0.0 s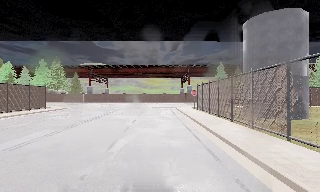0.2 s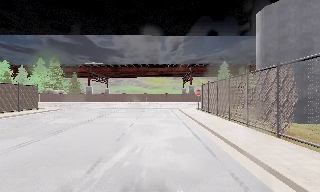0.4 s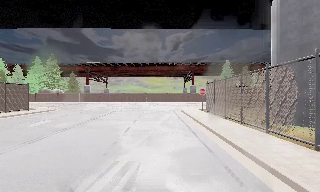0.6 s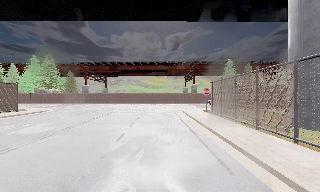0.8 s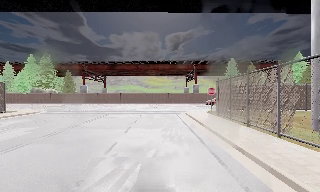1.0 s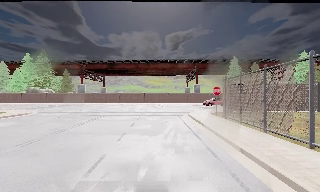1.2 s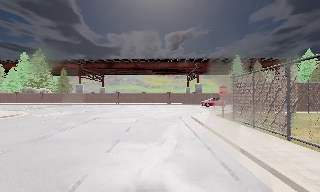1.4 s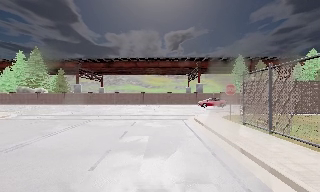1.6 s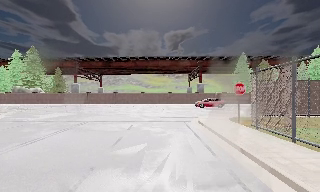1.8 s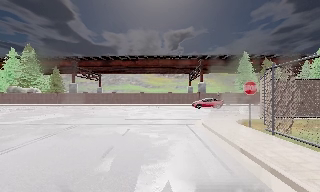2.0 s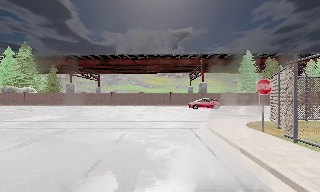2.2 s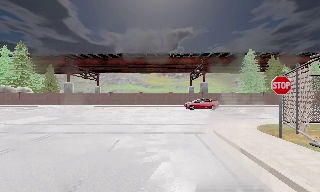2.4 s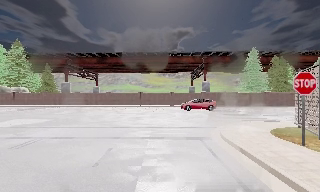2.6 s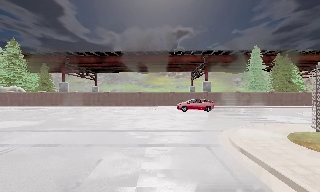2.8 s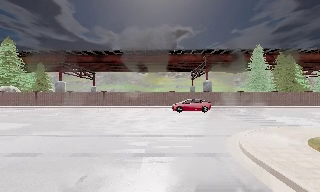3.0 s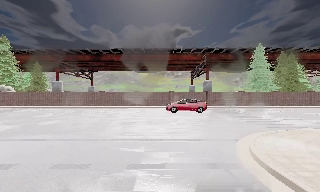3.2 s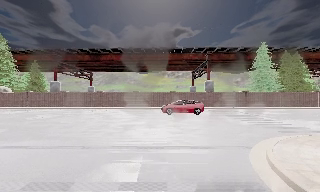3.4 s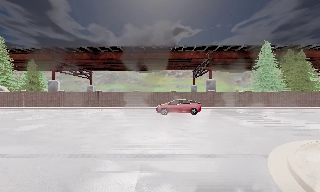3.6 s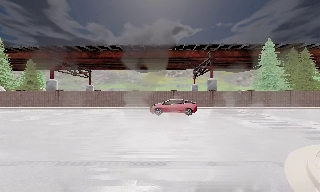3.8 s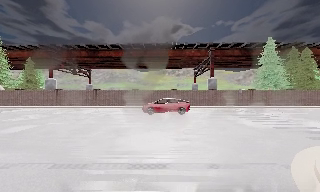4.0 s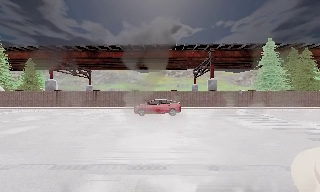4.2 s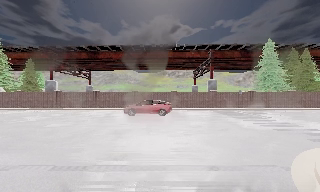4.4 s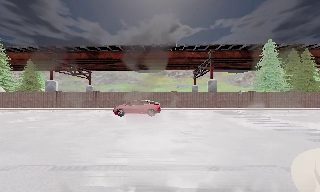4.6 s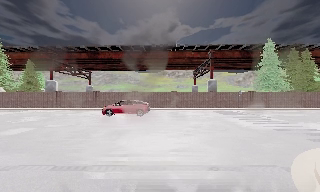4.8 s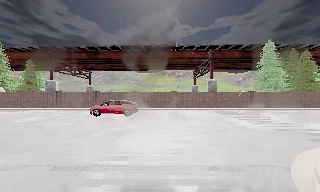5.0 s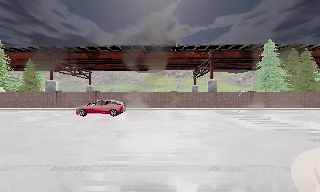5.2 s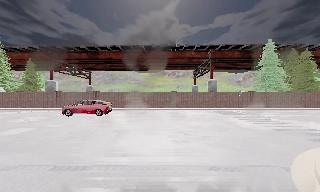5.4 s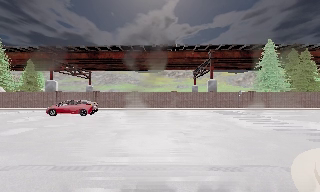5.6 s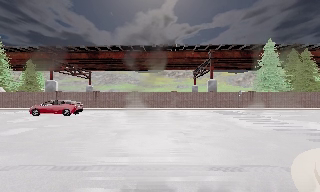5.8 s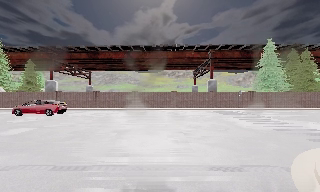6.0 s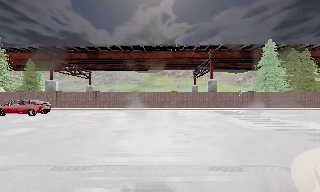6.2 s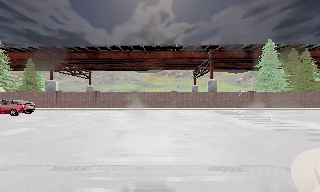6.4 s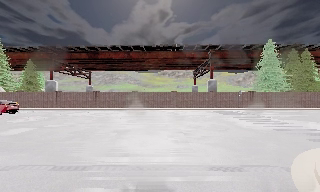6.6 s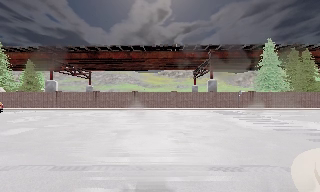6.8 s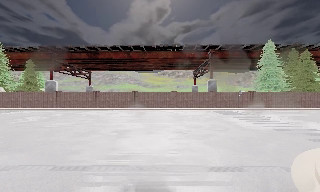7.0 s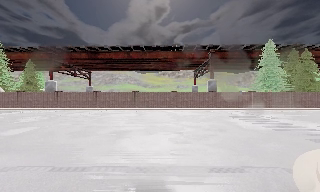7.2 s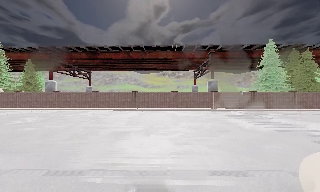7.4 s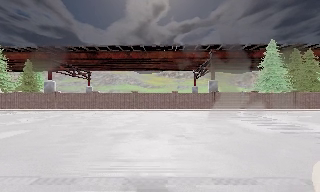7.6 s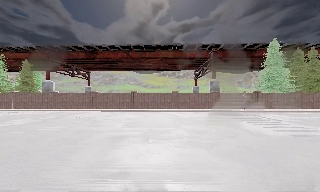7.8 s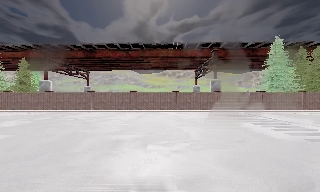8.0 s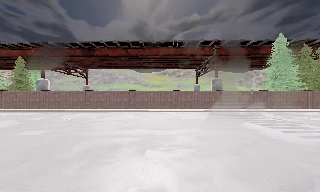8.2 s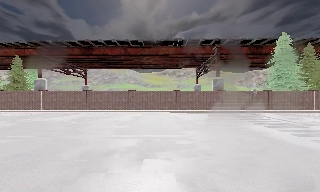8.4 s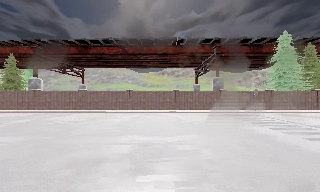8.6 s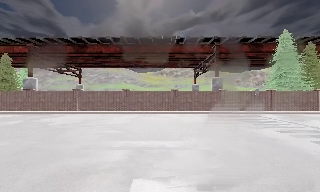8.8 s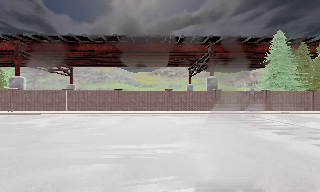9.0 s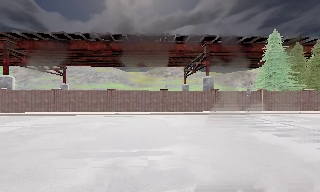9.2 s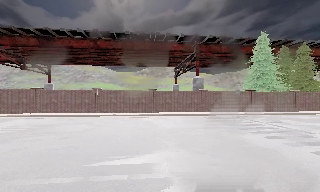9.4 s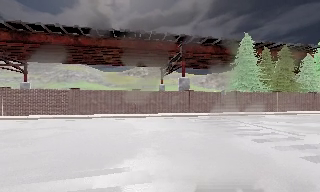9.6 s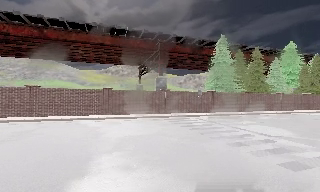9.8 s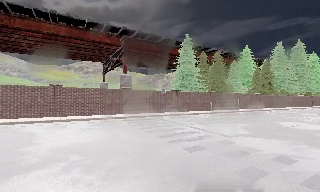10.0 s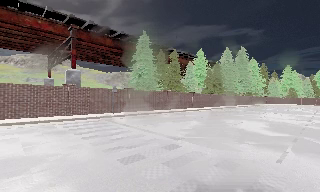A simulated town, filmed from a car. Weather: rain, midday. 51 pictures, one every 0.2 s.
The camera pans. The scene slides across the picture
to the left.
The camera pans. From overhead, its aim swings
clockwise.
0.0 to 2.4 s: The camera travels forward, about 16 m, so what stands in front looms larger.
2.4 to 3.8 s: The camera travels forward, about 5 m, so what stands in front looms larger. It loses speed.
3.8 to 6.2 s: The camera keeps its place and its aim.
6.2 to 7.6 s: The camera travels forward, about 1 m, so what stands in front looms larger. It gains speed.
7.6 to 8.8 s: The camera travels forward, about 4 m, so what stands in front looms larger.
8.8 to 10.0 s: The scene slides to the left, as the camera pans about 40 degrees to its right. It travels forward and to its right, about 6 m. It gains speed.
The film runs forward here.
